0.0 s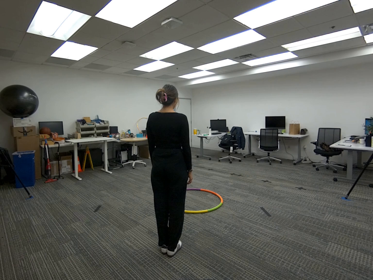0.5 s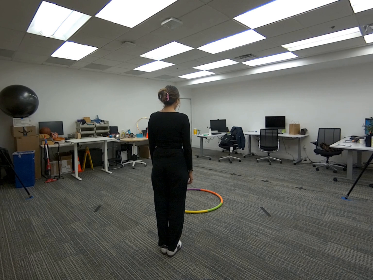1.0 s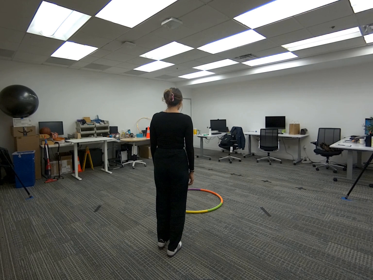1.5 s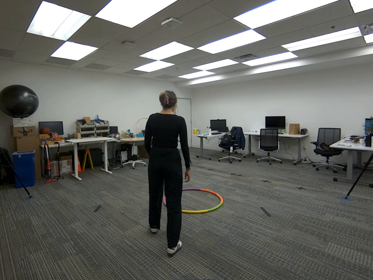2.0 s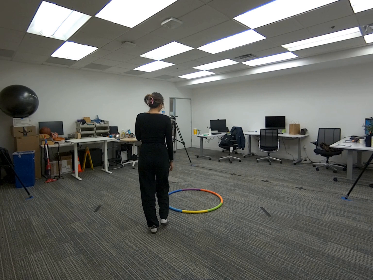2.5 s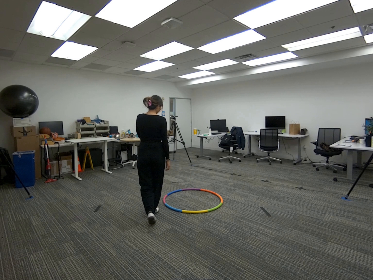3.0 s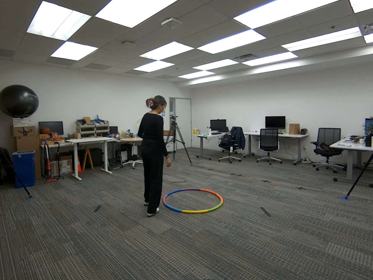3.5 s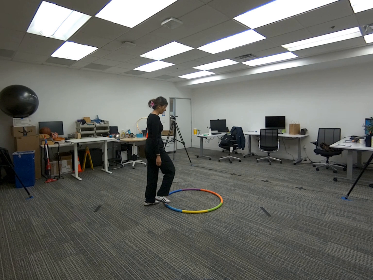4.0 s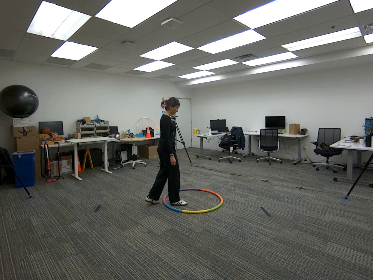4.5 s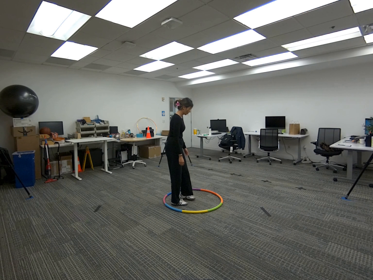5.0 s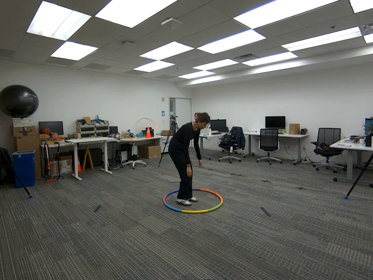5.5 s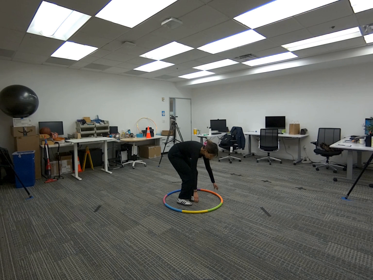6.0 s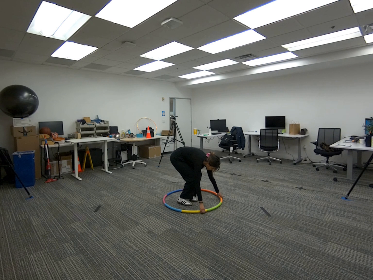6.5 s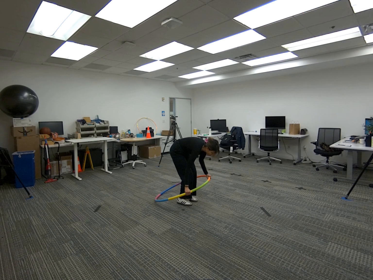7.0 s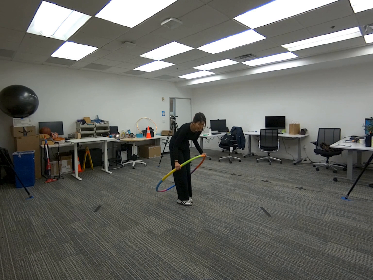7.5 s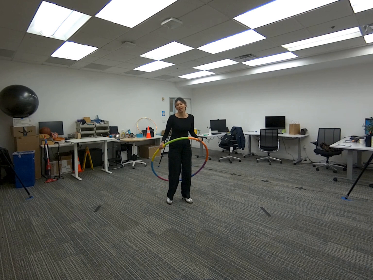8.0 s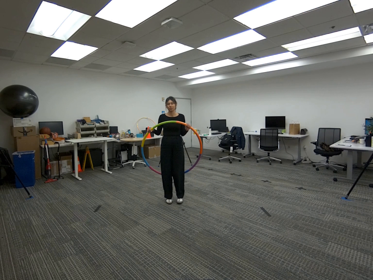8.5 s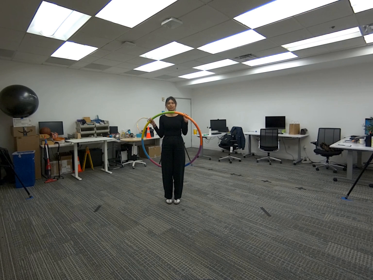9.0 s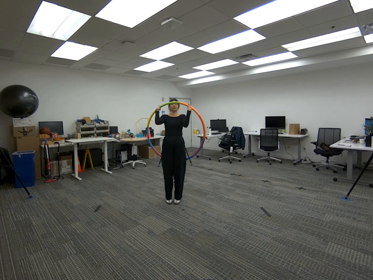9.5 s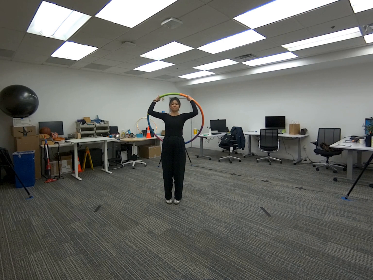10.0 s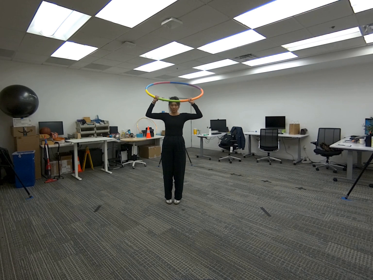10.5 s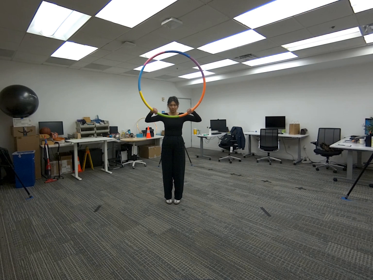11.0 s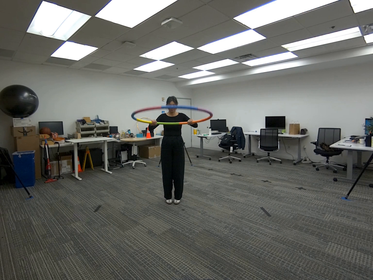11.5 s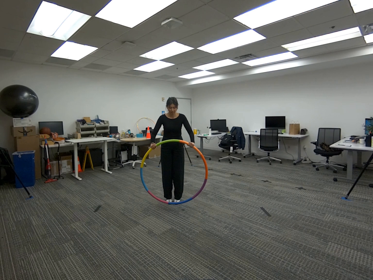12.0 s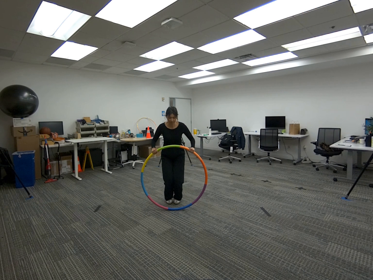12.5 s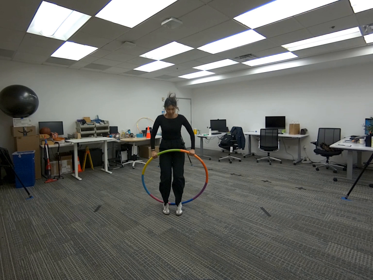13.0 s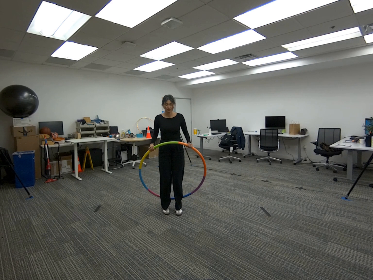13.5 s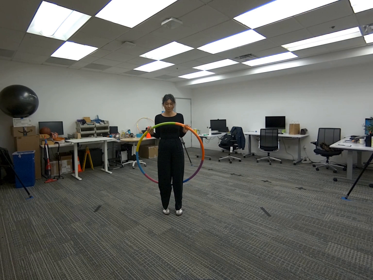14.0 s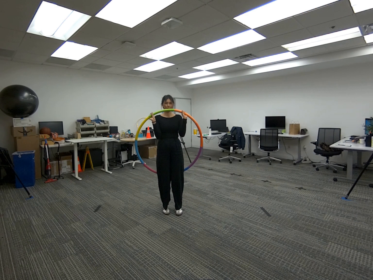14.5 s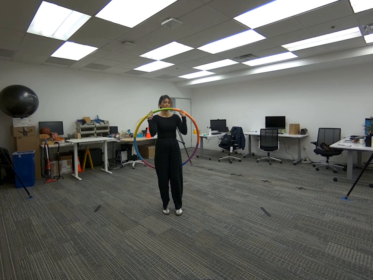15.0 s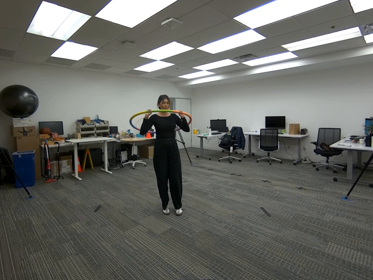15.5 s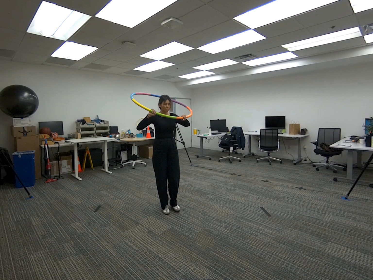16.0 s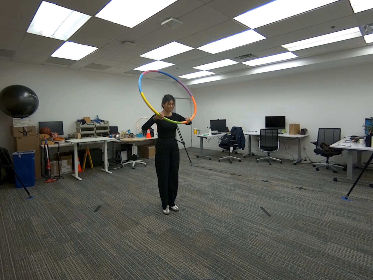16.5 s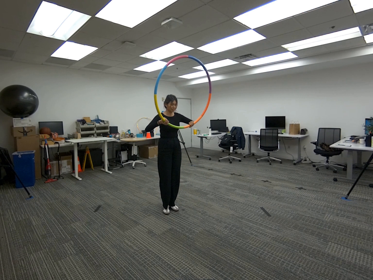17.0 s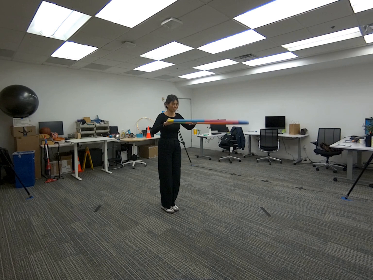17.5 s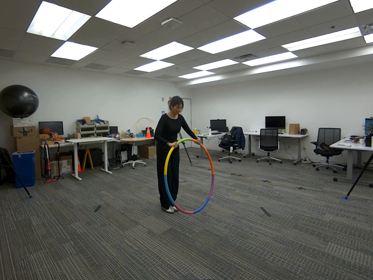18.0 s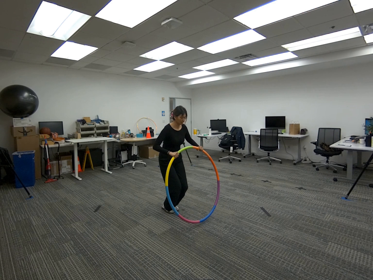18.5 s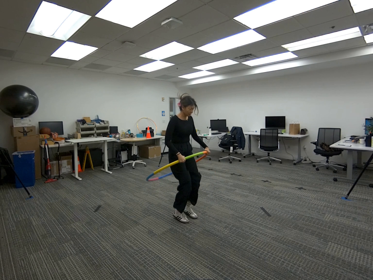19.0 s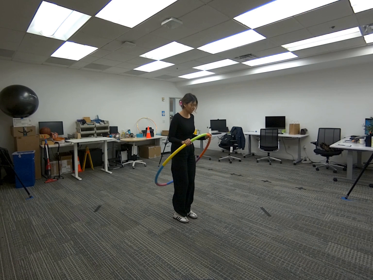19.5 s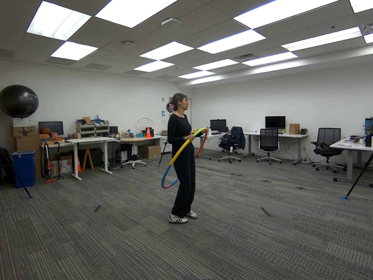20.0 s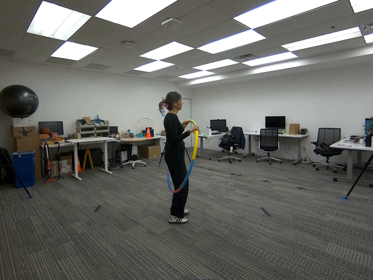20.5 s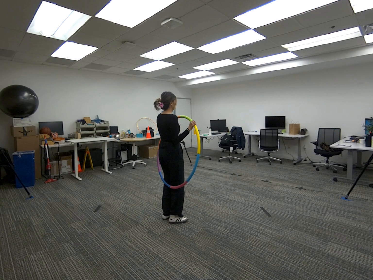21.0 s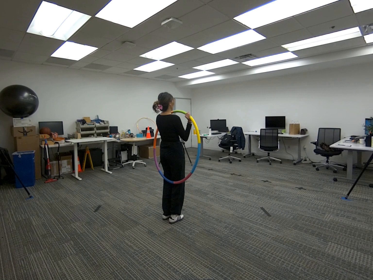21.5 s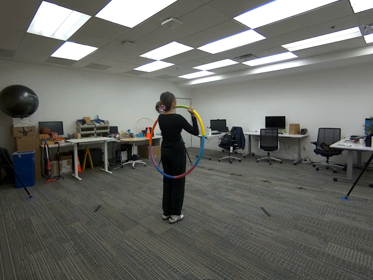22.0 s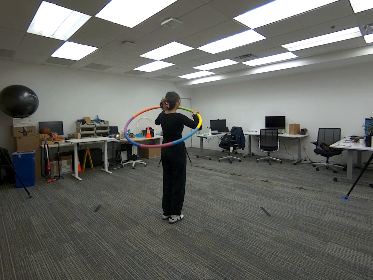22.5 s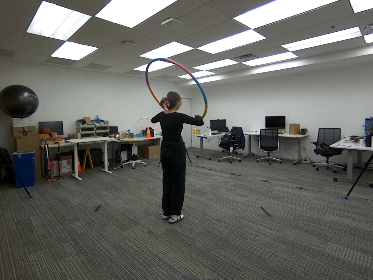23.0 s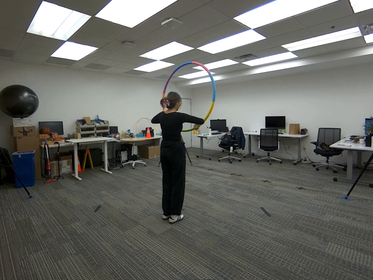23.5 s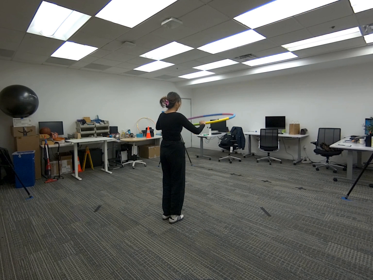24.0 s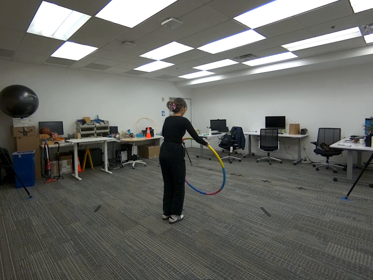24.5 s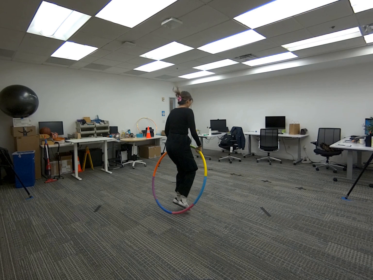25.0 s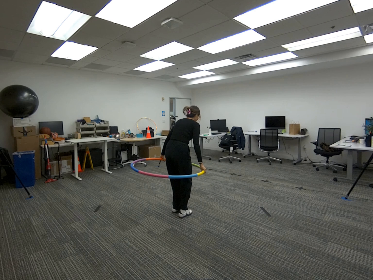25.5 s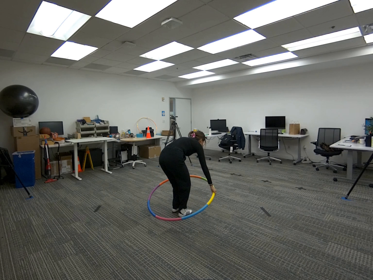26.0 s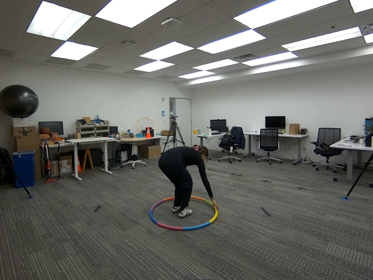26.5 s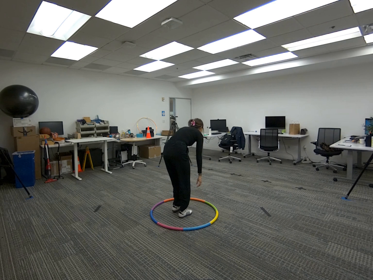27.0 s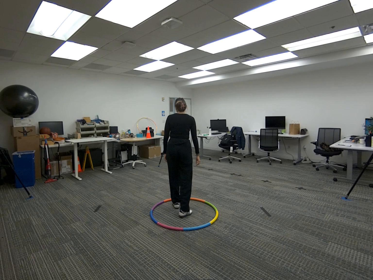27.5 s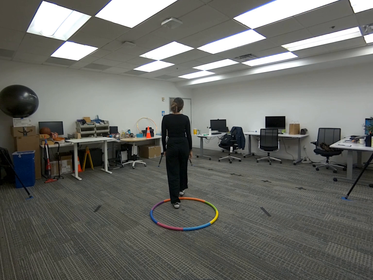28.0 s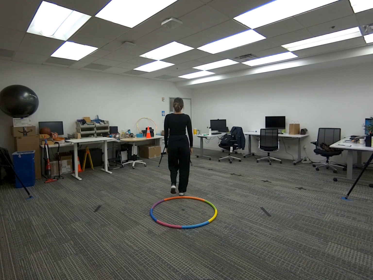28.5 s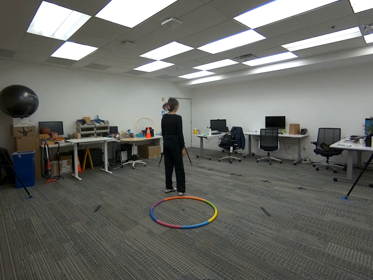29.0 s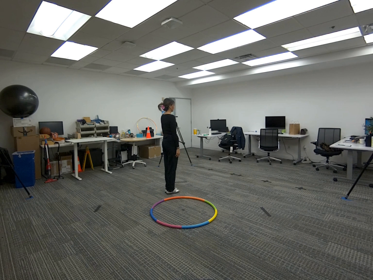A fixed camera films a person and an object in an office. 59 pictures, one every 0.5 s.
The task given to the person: Walk over to the hula hoop on the floor and pick up the hula hoop using both hands. Jump through the hula hoop as if it was a jump rope 3x.
